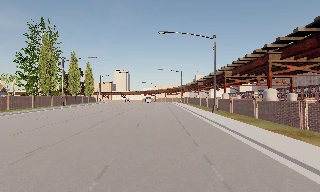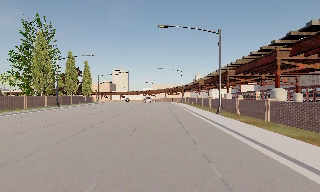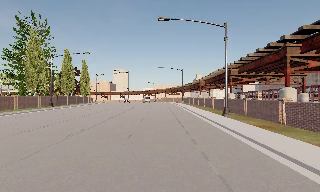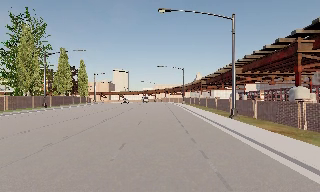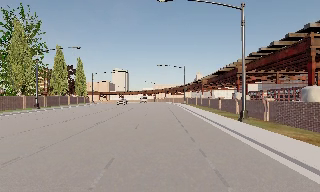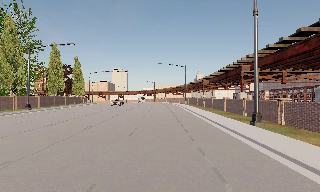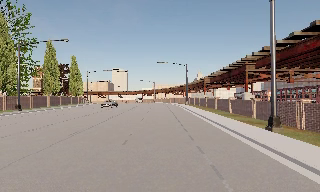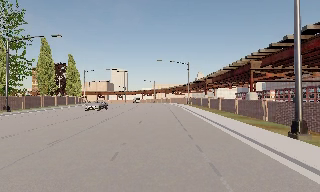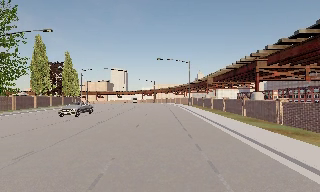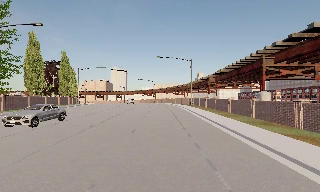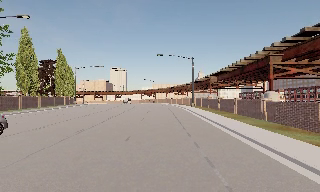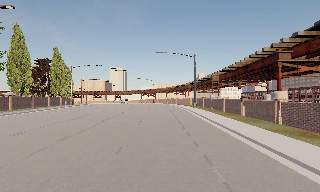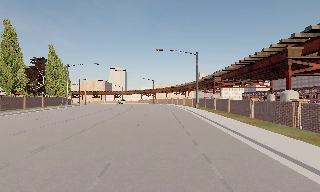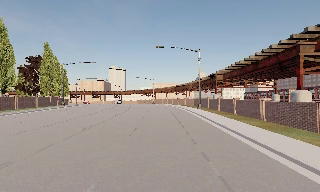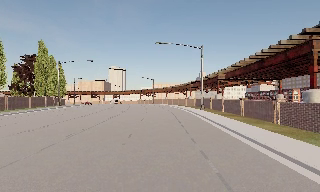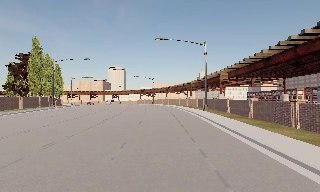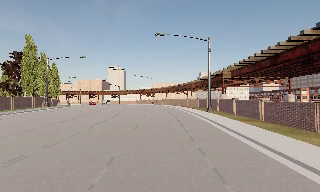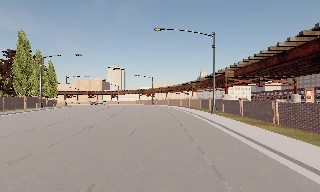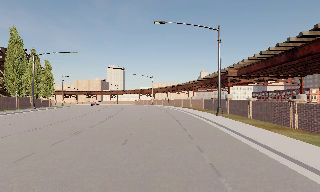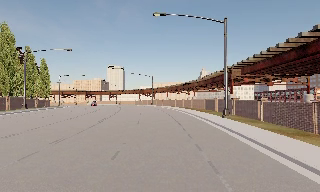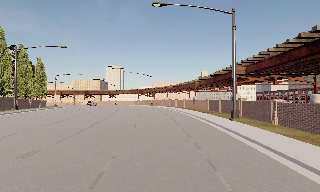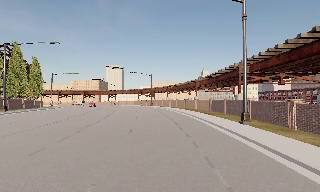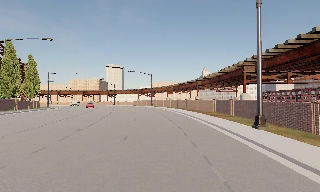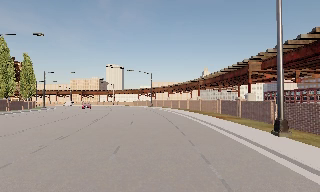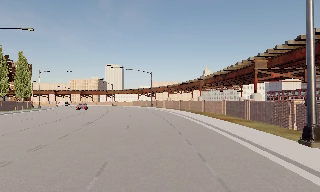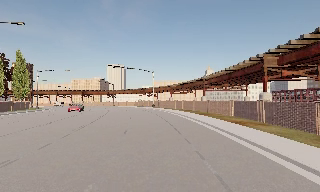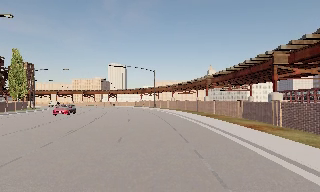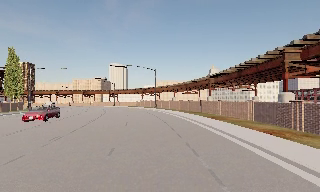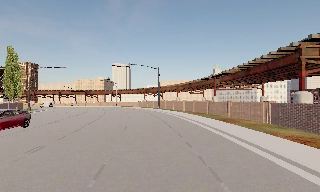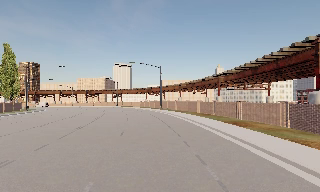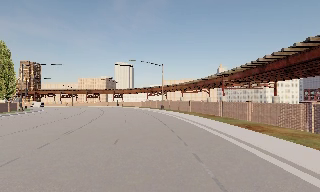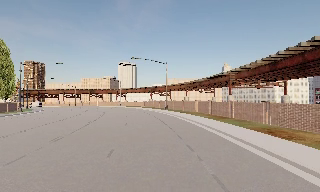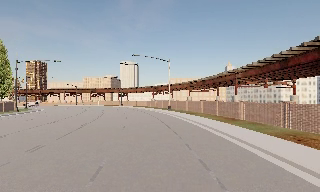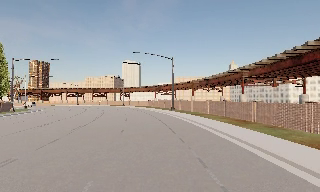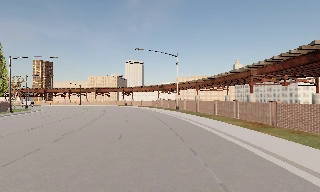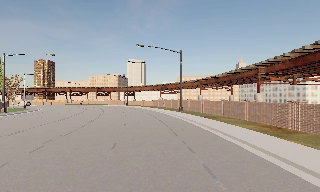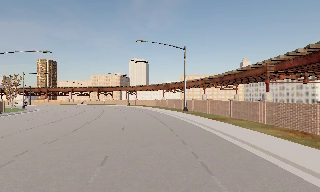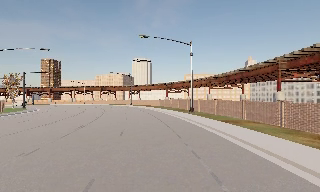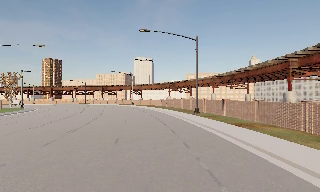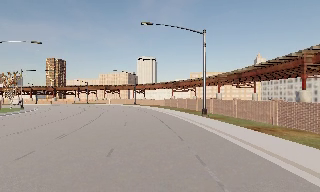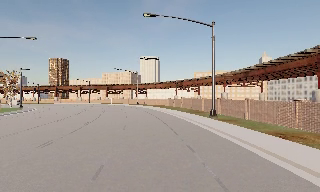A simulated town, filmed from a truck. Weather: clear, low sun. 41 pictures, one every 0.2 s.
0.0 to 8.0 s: The camera pans to its left, which is counterclockwise from overhead, by about 15 degrees. It travels forward, about 75 m, so what stands in front looms larger.
The film runs forward here.
